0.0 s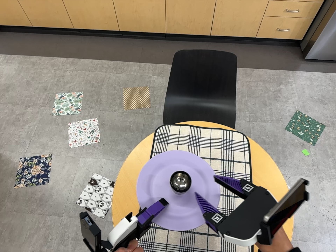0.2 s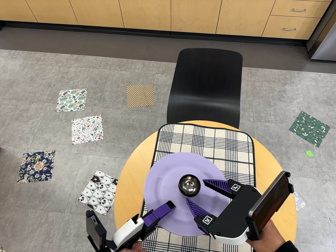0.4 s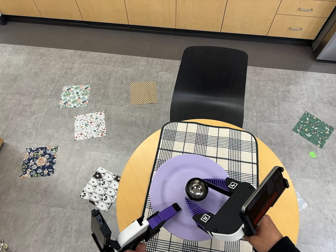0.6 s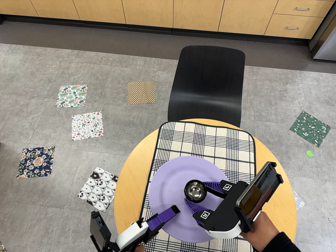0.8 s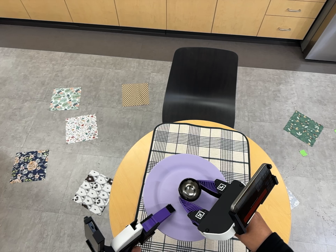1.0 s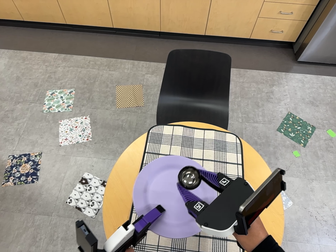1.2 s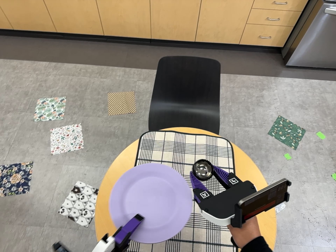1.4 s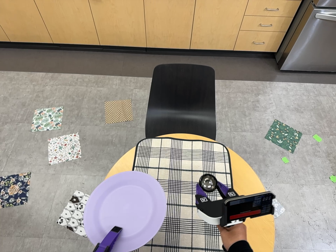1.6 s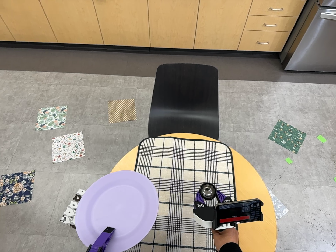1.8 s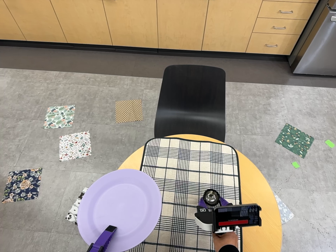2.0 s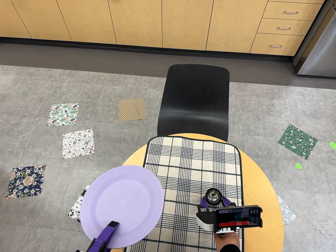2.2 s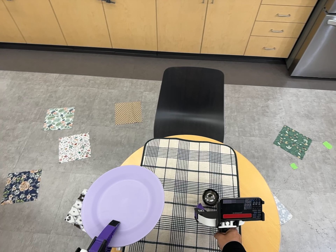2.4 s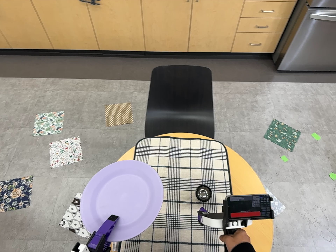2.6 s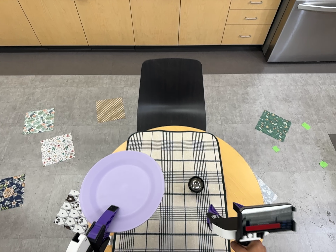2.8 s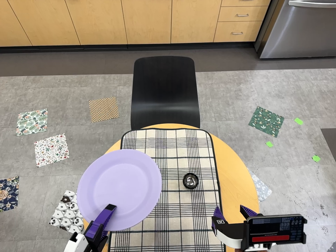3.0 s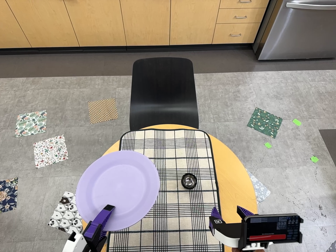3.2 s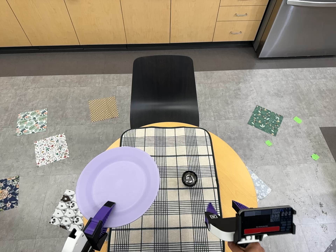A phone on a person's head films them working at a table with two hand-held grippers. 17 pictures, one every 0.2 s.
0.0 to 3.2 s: The camera travels to its right, about 8 cm, so close, fixed things drift to the left.
The film runs forward here.
